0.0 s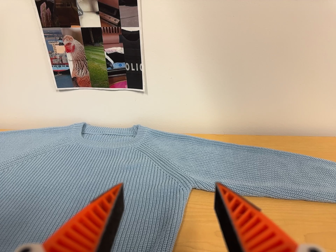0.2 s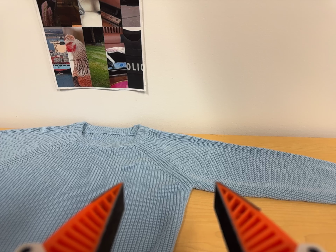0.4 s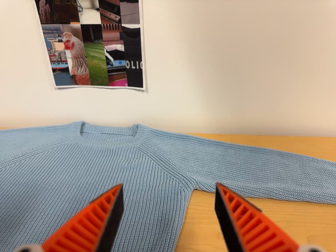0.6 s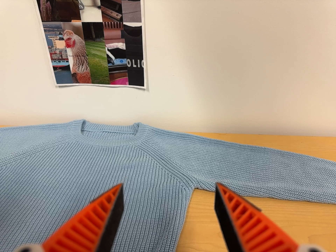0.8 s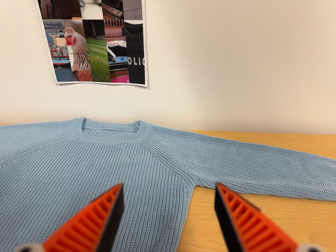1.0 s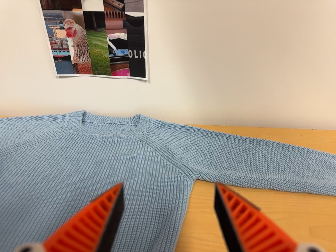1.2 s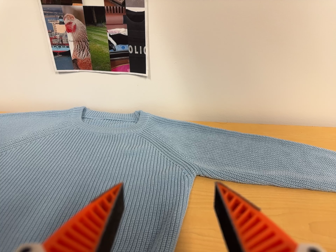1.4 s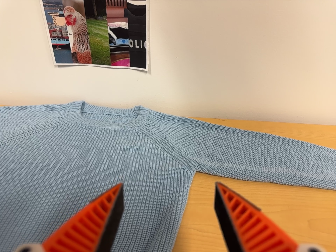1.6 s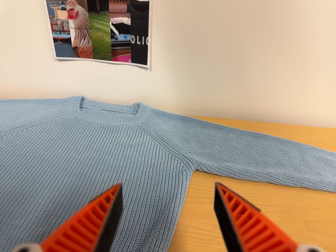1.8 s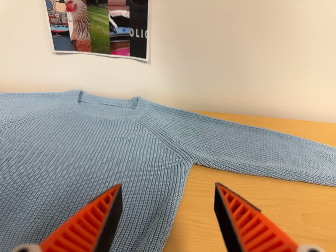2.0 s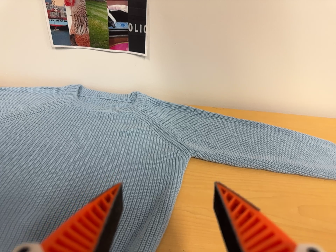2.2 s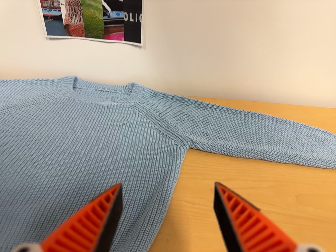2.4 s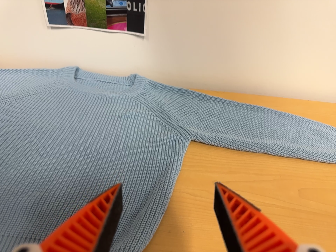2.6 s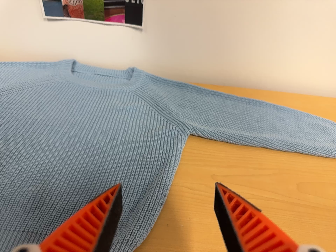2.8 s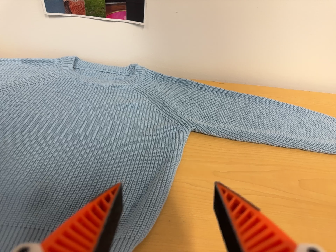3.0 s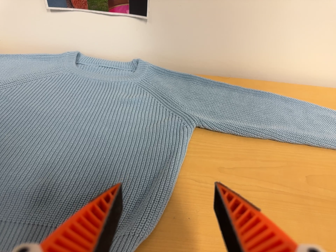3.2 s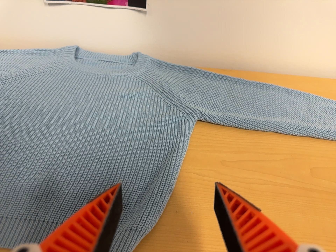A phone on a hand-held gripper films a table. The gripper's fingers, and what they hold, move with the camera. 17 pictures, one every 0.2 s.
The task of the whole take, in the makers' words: left arm across.
0.0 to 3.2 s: The camera's aim tips toward the bottom of its view by about 10 degrees, and the scene shifts upward.
The film runs forward here.
